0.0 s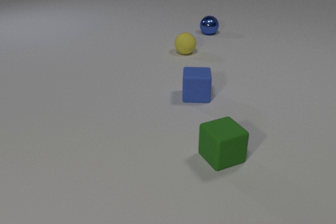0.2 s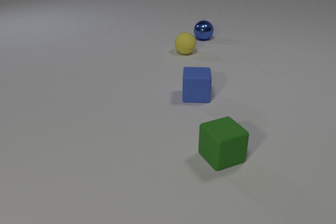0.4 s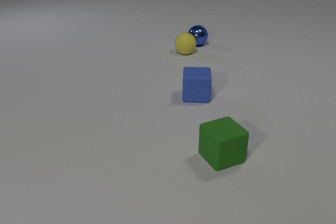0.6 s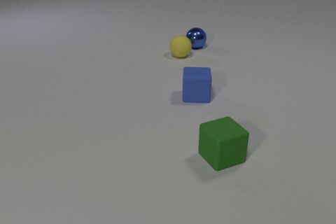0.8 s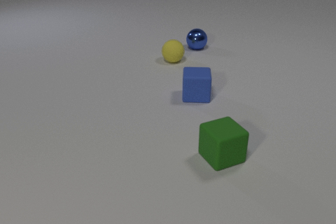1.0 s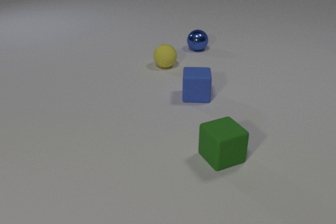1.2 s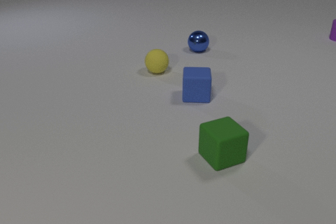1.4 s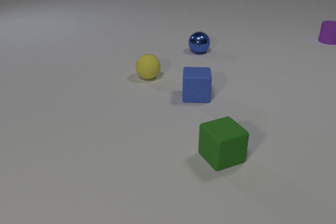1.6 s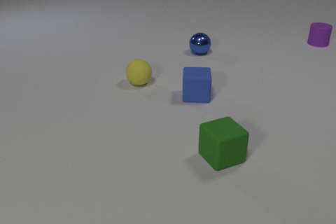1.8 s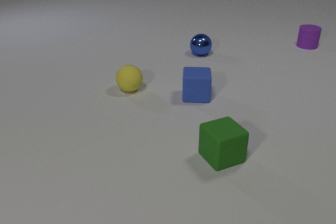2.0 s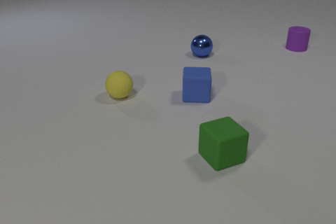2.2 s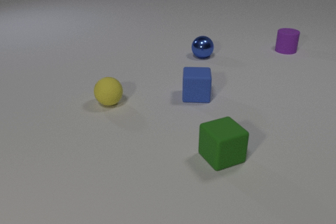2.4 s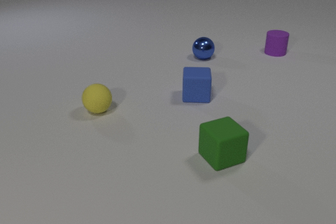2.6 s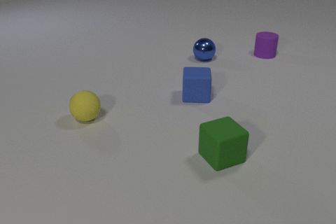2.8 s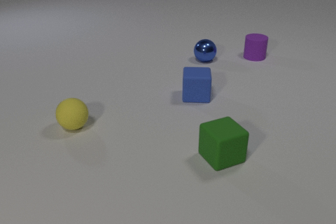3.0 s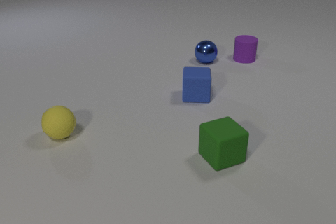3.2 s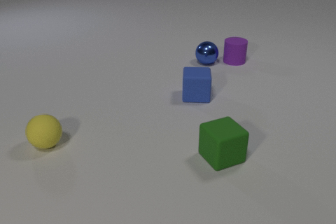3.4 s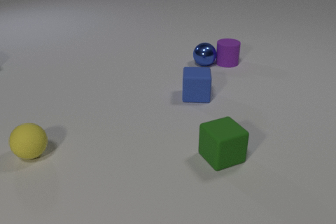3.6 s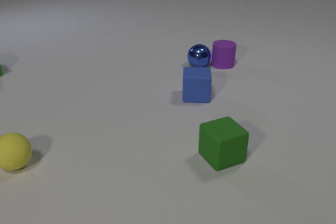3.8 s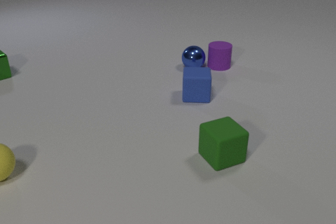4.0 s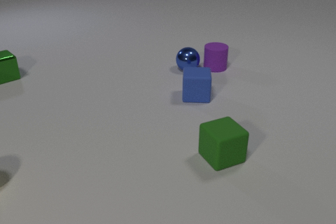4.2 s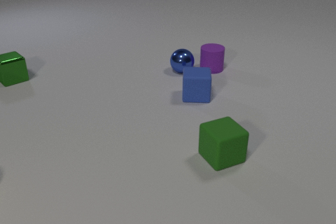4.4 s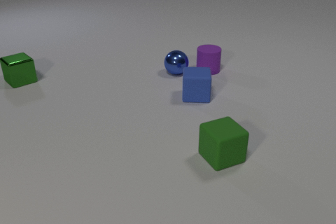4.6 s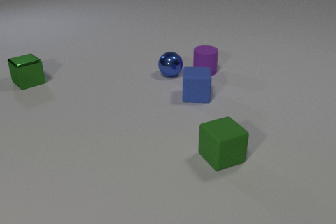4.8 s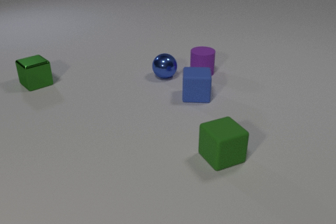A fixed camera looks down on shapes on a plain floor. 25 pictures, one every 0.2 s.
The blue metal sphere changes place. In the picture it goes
toward the camera.
0.0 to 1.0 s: The blue metal sphere rolls toward the camera. The yellow rubber sphere rolls toward the camera and to the left. The blue metal sphere and the yellow rubber sphere collide.
1.0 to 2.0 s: The blue metal sphere rolls toward the camera. The yellow rubber sphere rolls toward the camera and to the left. The purple rubber cylinder comes in at the right edge, slides toward the camera and to the left.
2.0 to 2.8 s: The blue metal sphere rolls toward the camera. The yellow rubber sphere rolls toward the camera and to the left. The purple rubber cylinder slides to the left and toward the camera.
2.8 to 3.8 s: The blue metal sphere rolls toward the camera and to the left. The yellow rubber sphere rolls to the left and toward the camera. The purple rubber cylinder slides to the left and toward the camera. The green metal cube comes in at the left edge, slides to the right and toward the camera. The blue metal sphere and the purple rubber cylinder collide.
3.8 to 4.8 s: The blue metal sphere rolls to the left and toward the camera. The yellow rubber sphere rolls to the left and toward the camera, leaves at the left edge. The purple rubber cylinder slides toward the camera and to the left. The green metal cube slides to the right and toward the camera.
What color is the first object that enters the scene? purple.
Are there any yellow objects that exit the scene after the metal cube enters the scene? yes.
What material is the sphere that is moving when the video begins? metal.
